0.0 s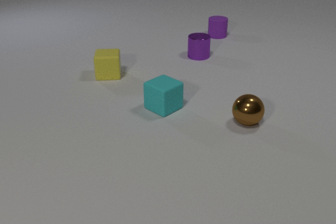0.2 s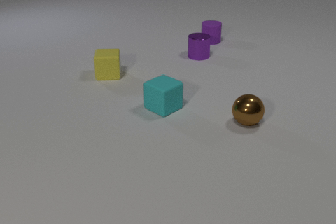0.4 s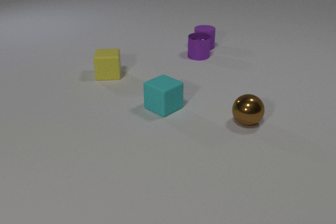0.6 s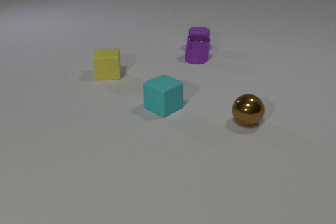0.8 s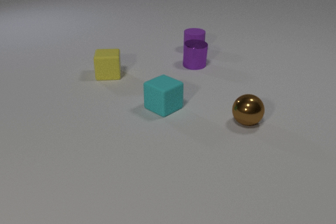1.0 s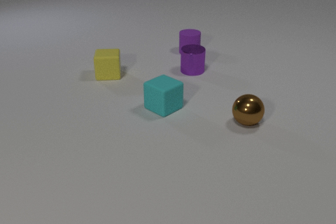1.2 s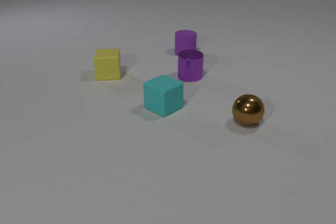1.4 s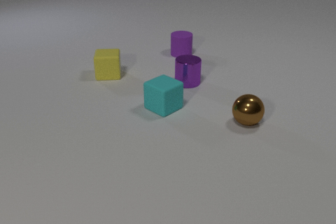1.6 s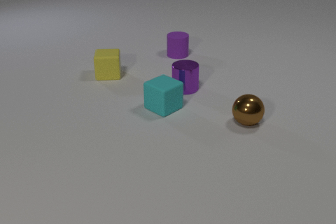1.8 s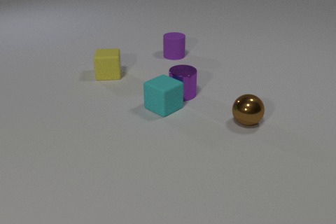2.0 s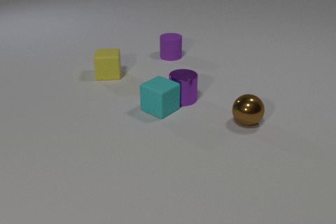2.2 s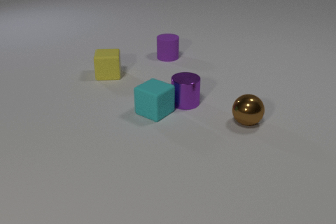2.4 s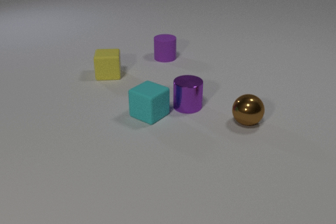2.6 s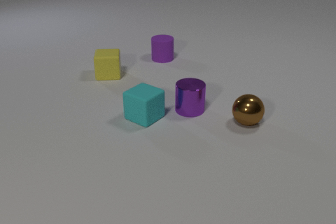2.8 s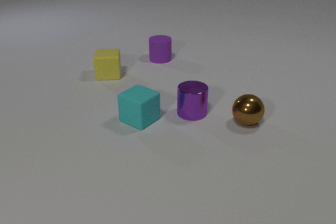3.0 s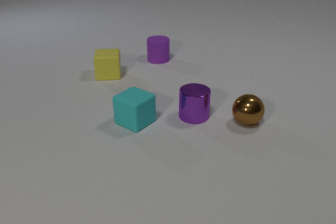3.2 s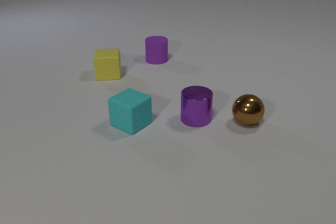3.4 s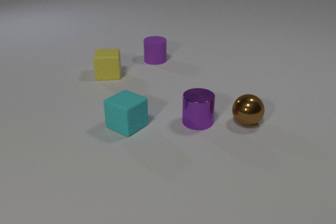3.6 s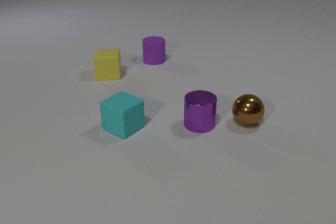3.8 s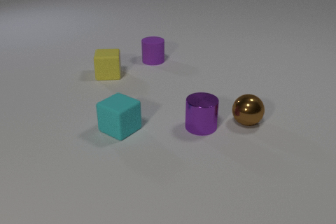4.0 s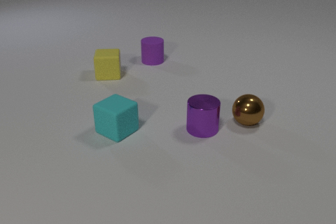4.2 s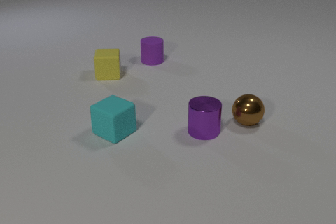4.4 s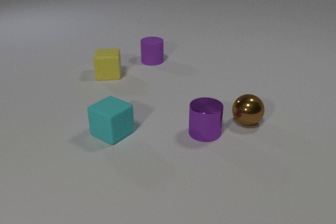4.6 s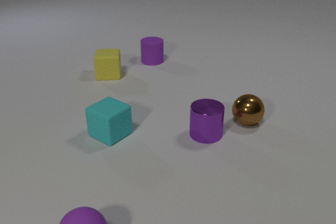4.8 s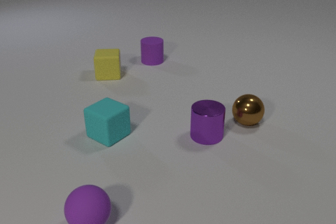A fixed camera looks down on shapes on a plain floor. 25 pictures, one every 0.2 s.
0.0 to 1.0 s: The purple rubber cylinder slides toward the camera and to the left. The purple metal cylinder slides toward the camera. The purple rubber cylinder and the purple metal cylinder collide.
1.0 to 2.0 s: The purple rubber cylinder slides to the left and toward the camera. The purple metal cylinder slides toward the camera. The purple metal cylinder and the cyan rubber cube collide.
2.0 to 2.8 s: The purple rubber cylinder slides to the left and toward the camera. The purple metal cylinder slides toward the camera. The cyan rubber cube slides to the left and toward the camera.
2.8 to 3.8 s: The purple rubber cylinder slides to the left. The purple metal cylinder slides toward the camera. The cyan rubber cube slides to the left and toward the camera.
3.8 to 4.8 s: The purple metal cylinder slides toward the camera. The cyan rubber cube slides to the left and toward the camera. The purple rubber sphere comes in at the bottom edge, rolls away from the camera.
How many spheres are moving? 1.
What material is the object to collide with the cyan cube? metal.
Are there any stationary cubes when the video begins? yes.
